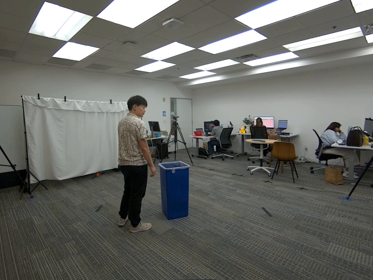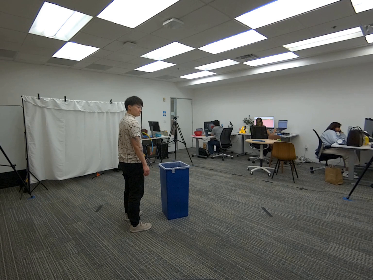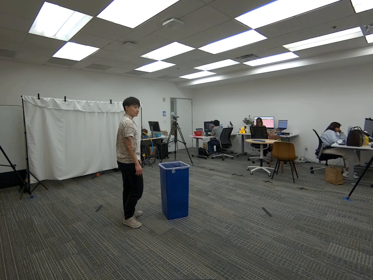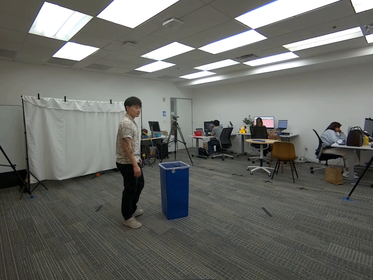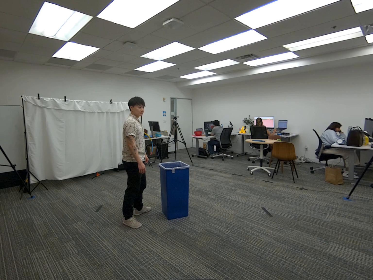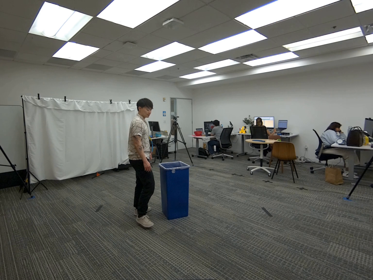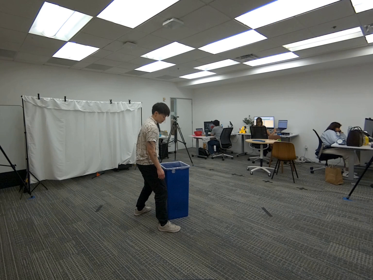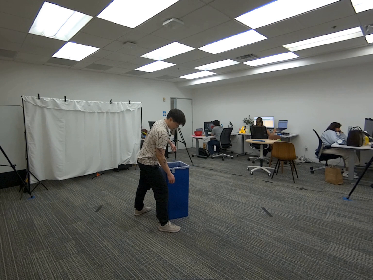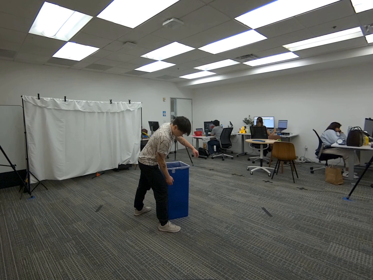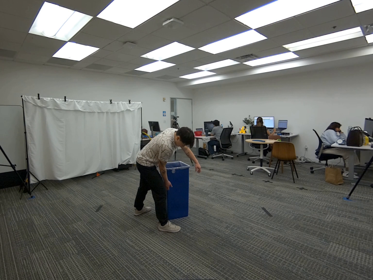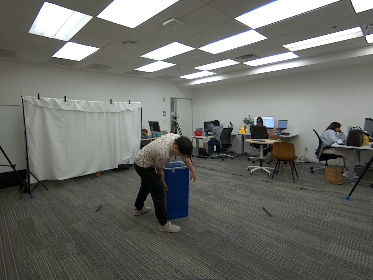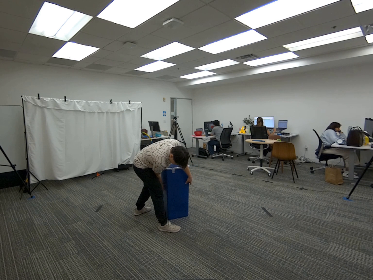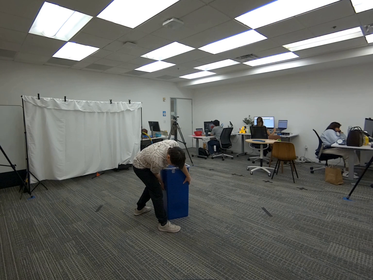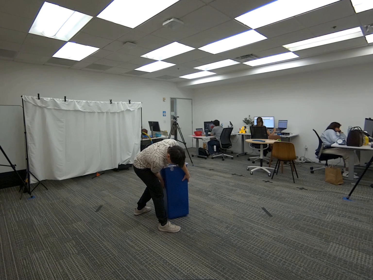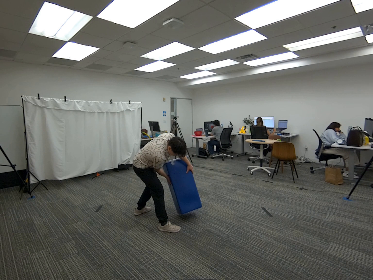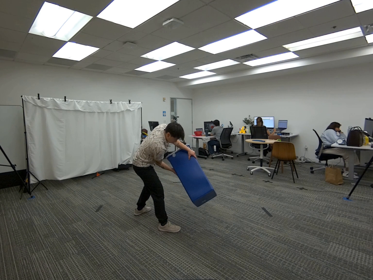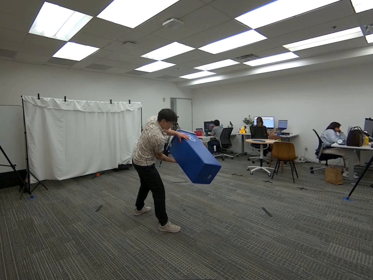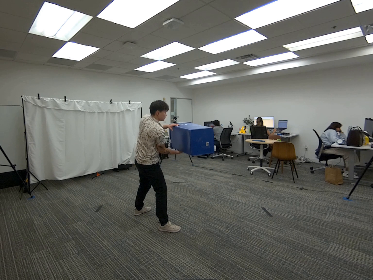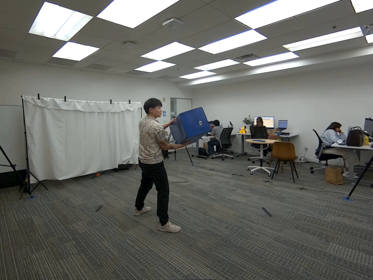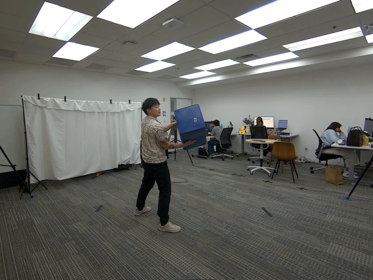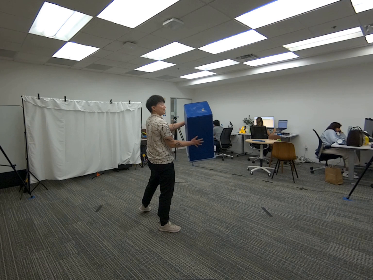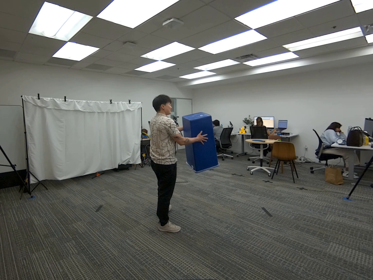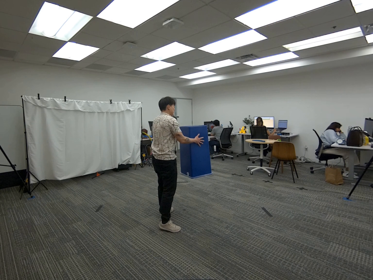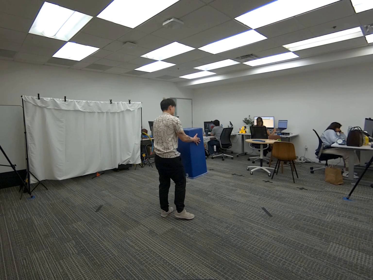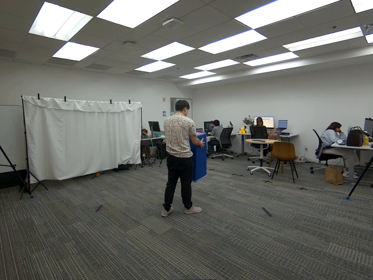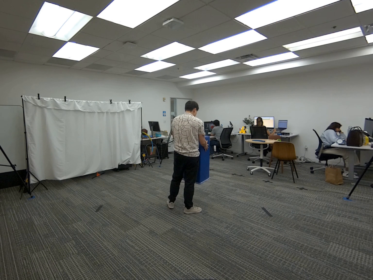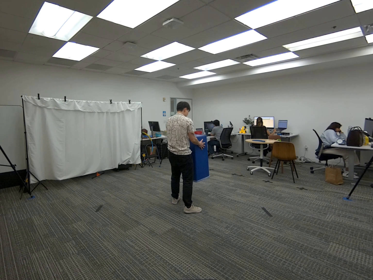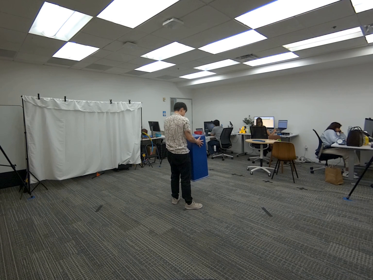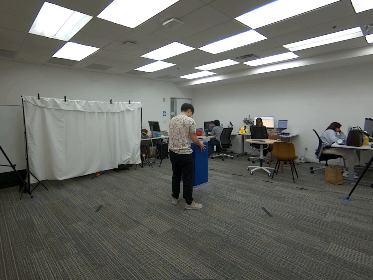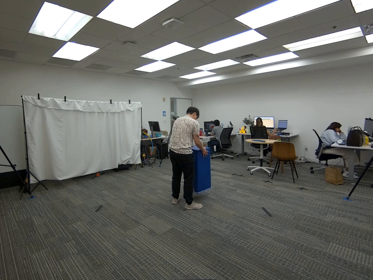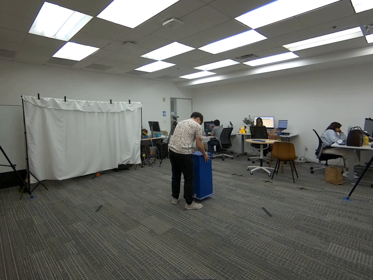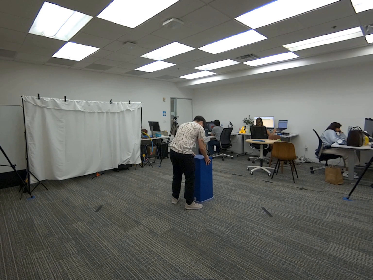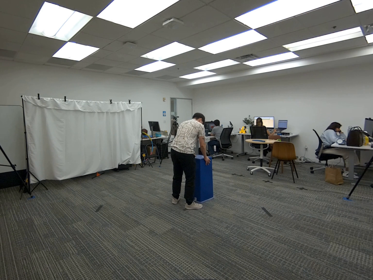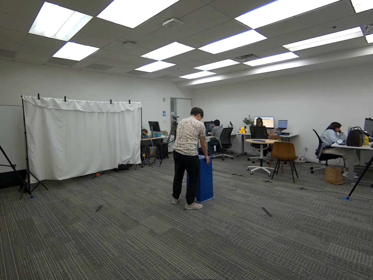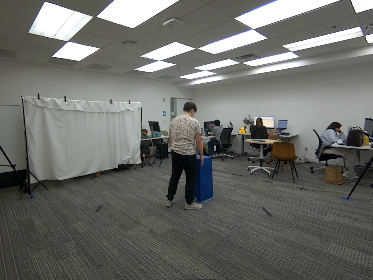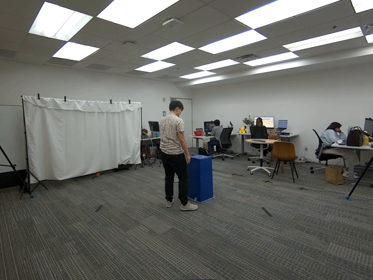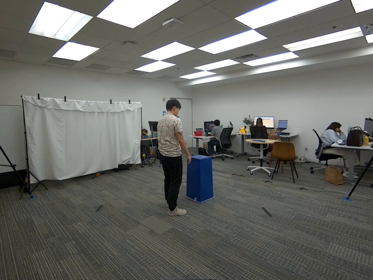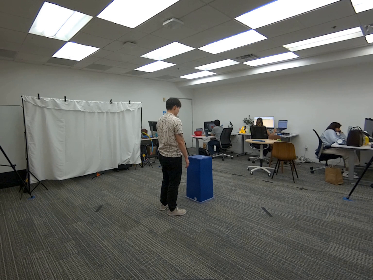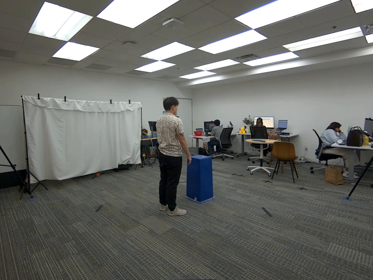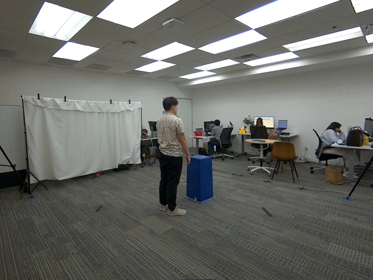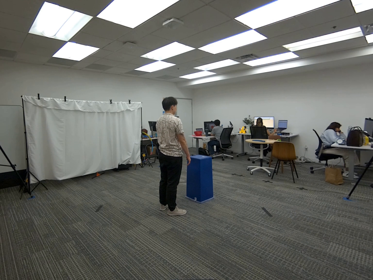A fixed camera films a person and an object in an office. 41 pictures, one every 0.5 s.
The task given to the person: Walk over to the blue trash can. Use both hands to rotate the blue trash can upside down.
